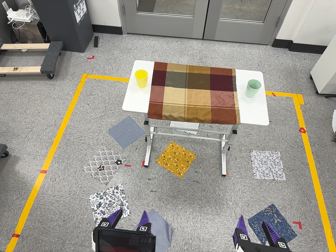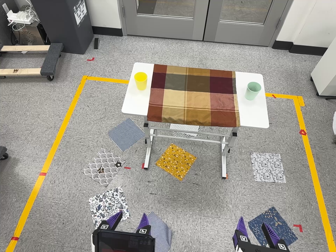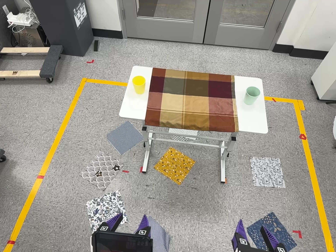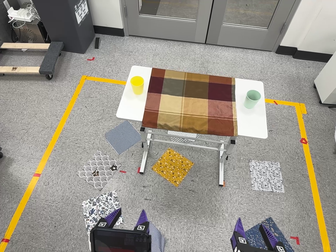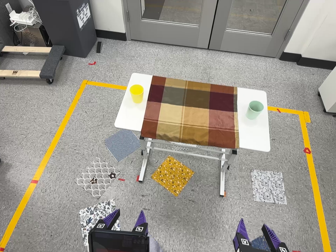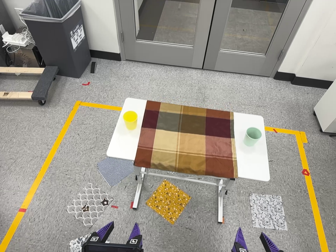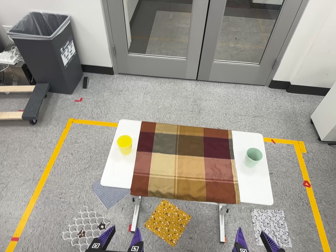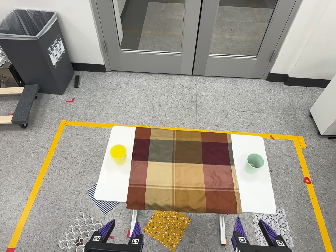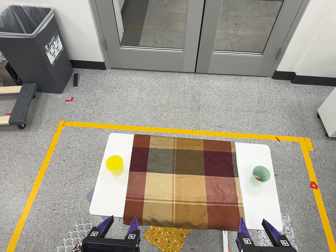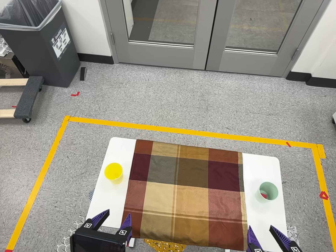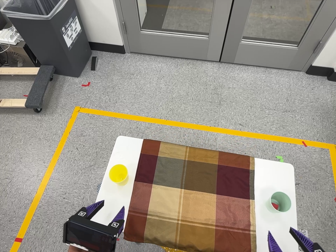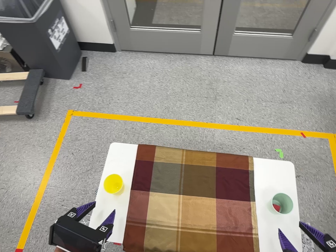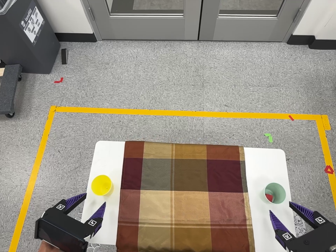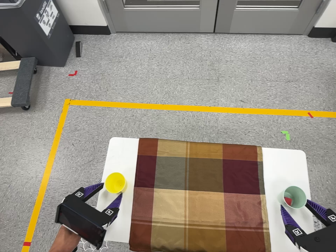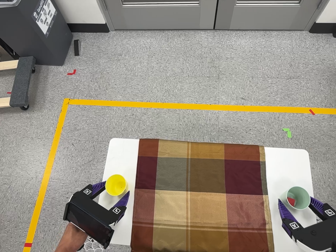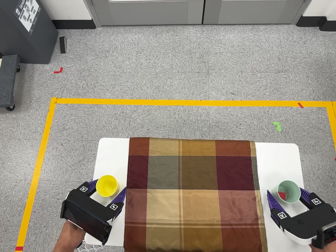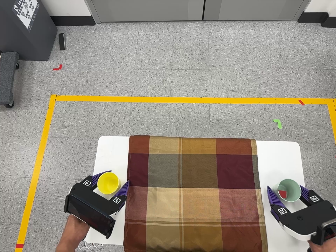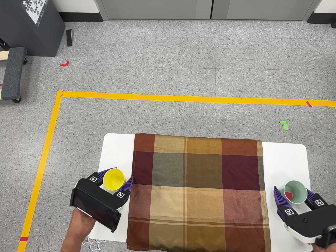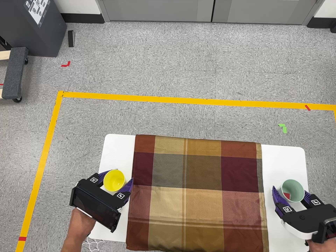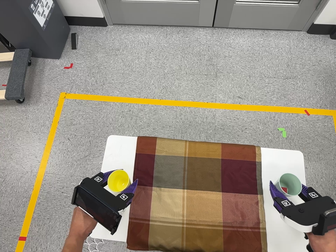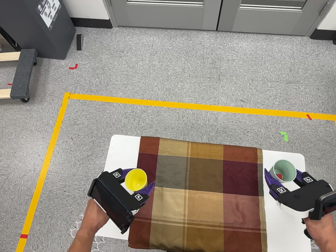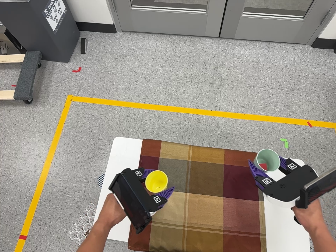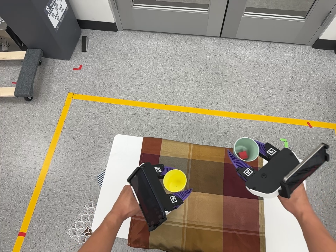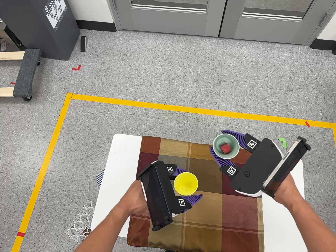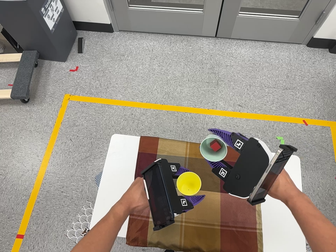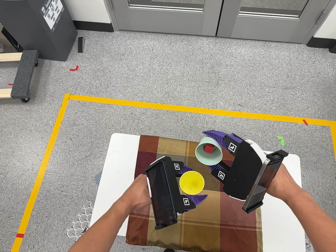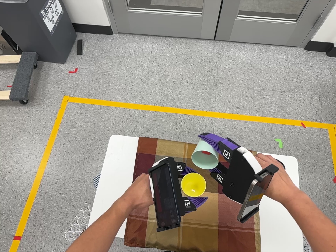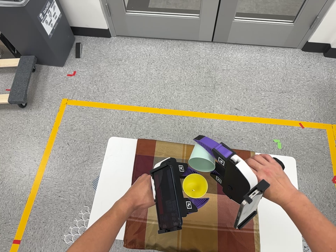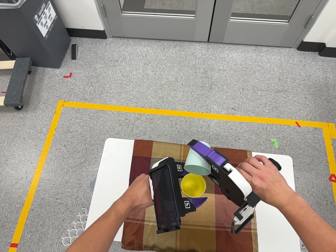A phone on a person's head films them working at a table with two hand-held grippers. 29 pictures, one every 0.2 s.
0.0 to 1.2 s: The camera travels toward the top of its view and forward, about 32 cm, so close, fixed things drift downward.
1.2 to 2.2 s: The camera travels toward the top of its view and forward, about 40 cm, so close, fixed things drift downward. Its aim tips toward the bottom of its view by about 10 degrees.
2.2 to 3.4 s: The camera travels forward and toward the top of its view, about 14 cm, so what stands in front looms larger.
3.4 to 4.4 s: The camera travels backward, about 7 cm, so what stands in front gets smaller.
4.4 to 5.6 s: The camera shifts only a little, or ends up much as it began.
The film runs forward here.
